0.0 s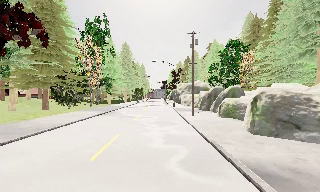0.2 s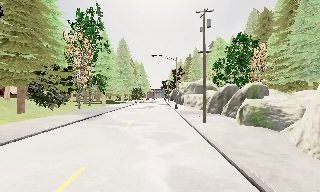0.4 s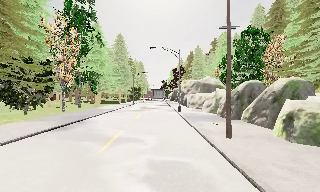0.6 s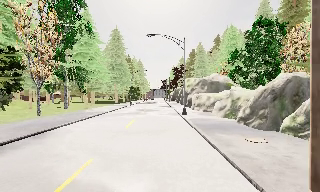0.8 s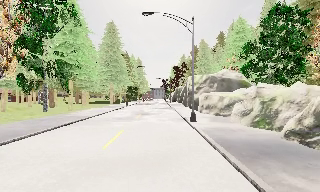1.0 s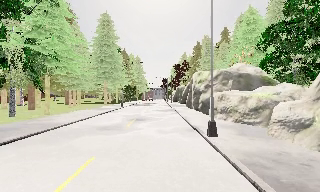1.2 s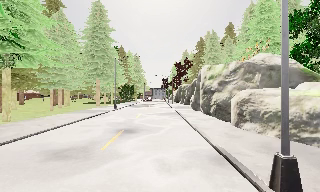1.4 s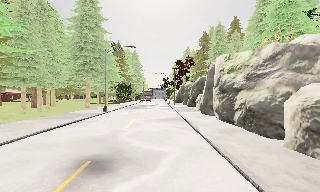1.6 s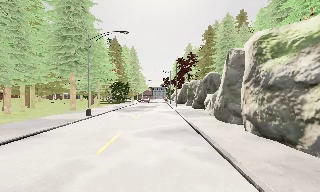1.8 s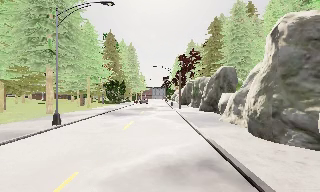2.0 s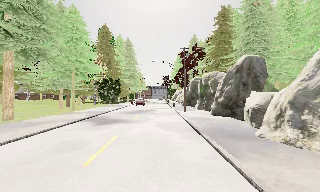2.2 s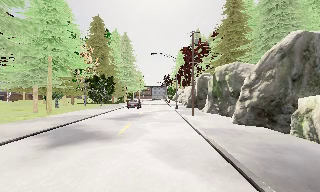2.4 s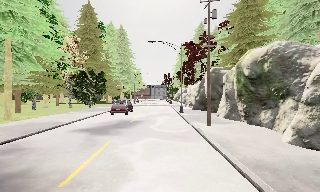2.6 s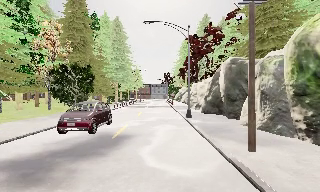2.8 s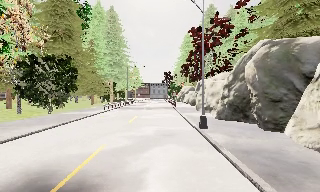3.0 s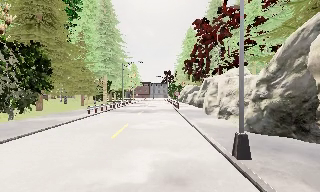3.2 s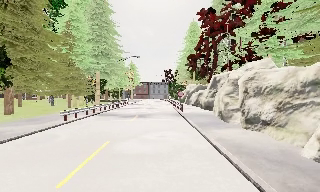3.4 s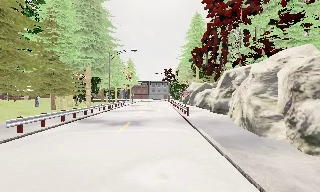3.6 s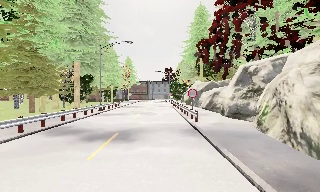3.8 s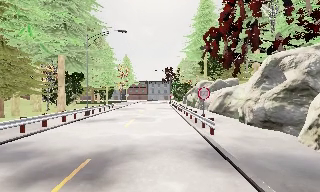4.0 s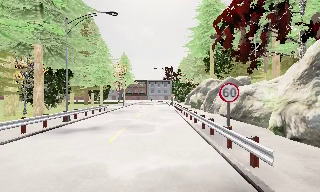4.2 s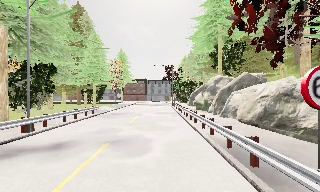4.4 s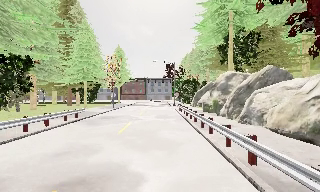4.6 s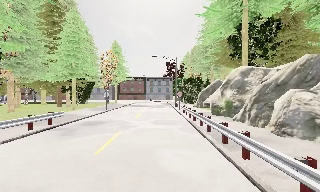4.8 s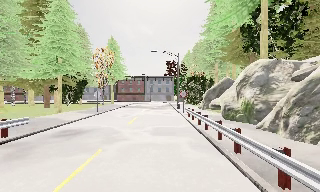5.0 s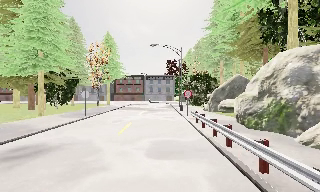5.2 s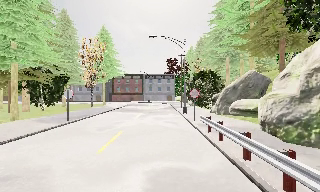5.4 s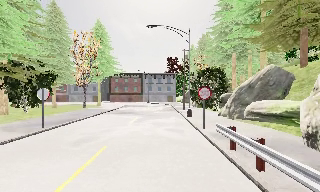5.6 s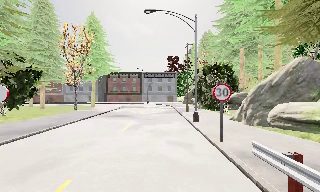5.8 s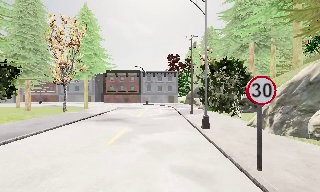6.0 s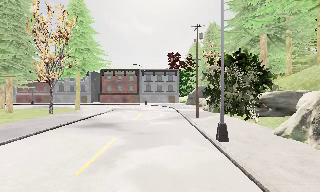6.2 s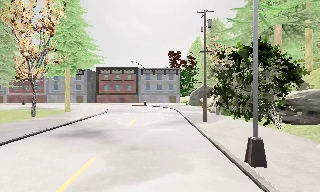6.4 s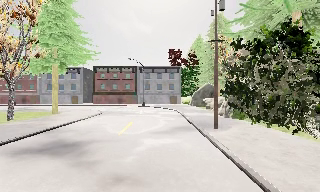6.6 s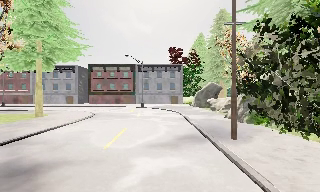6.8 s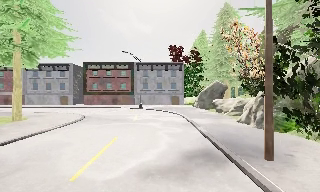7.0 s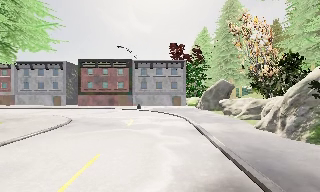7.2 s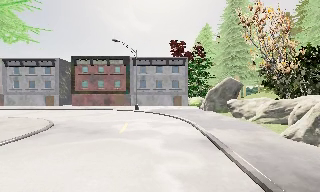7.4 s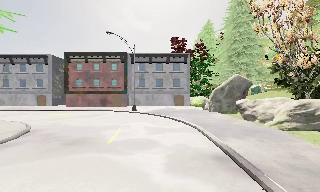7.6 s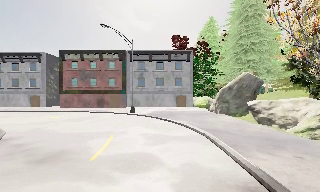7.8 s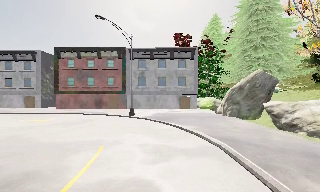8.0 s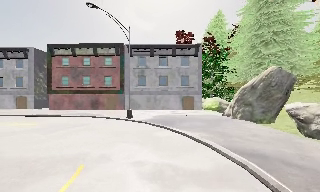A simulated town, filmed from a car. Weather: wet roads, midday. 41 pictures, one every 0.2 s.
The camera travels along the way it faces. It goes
forward.
0.0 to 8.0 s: The camera travels forward, about 125 m, so what stands in front looms larger. It loses speed.
The film runs forward here.
